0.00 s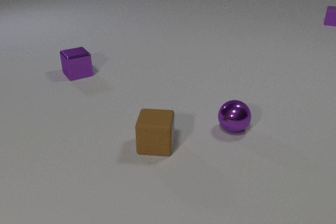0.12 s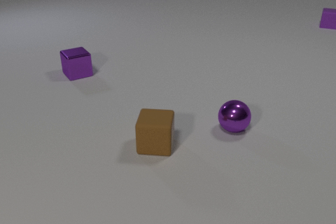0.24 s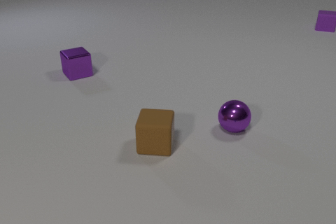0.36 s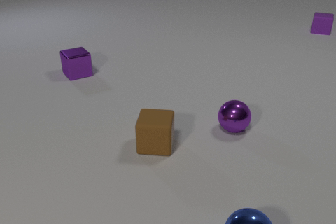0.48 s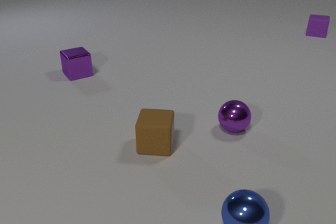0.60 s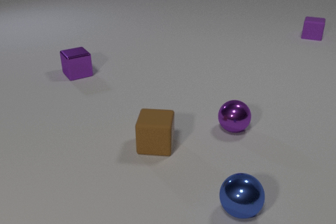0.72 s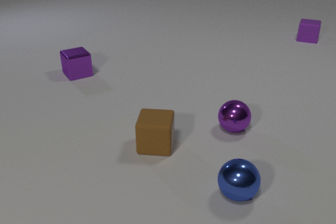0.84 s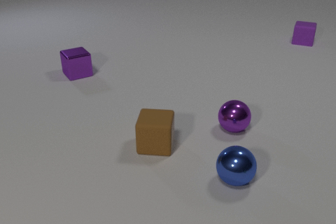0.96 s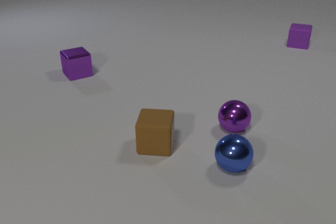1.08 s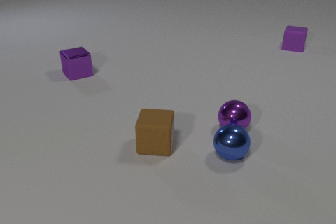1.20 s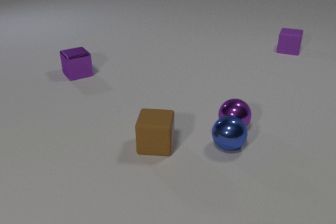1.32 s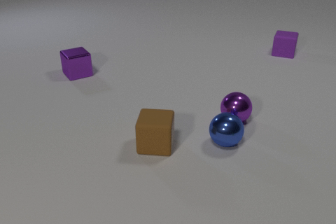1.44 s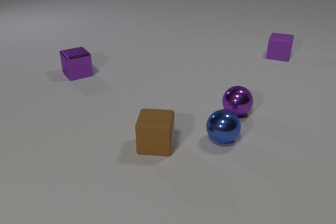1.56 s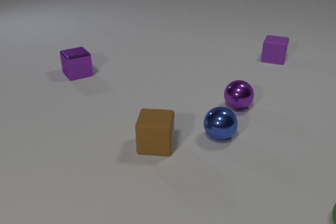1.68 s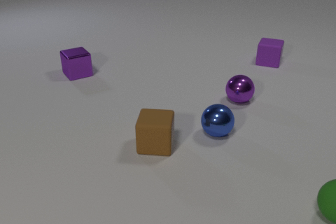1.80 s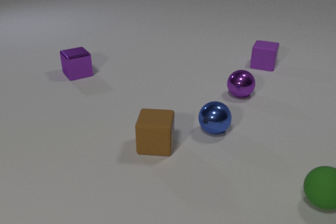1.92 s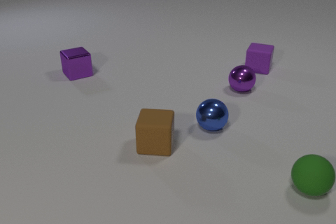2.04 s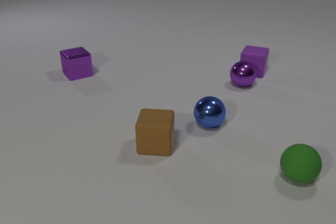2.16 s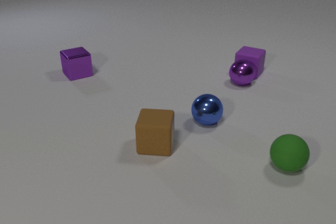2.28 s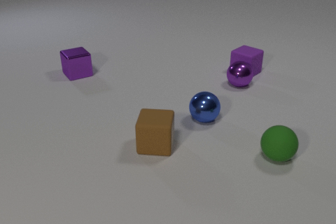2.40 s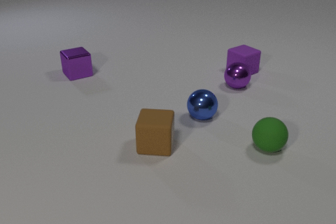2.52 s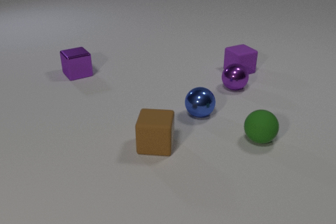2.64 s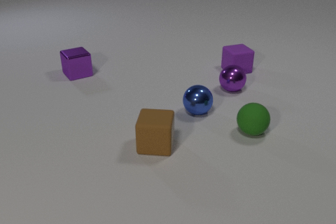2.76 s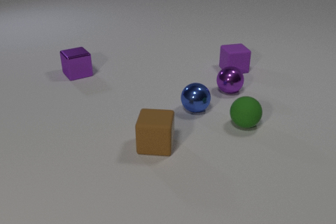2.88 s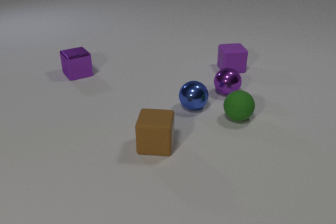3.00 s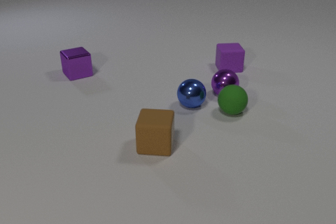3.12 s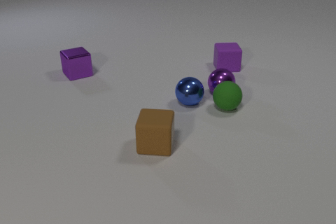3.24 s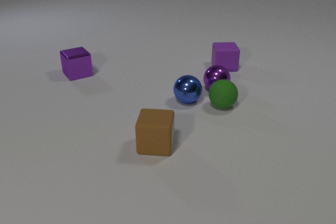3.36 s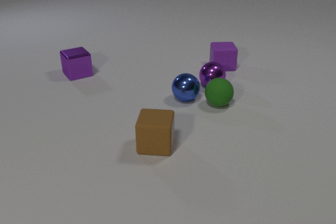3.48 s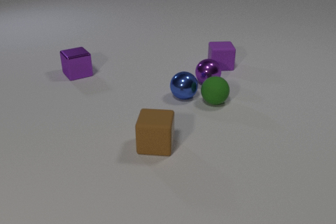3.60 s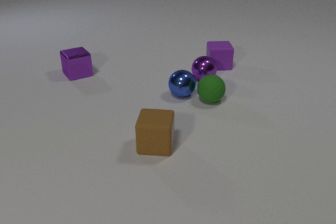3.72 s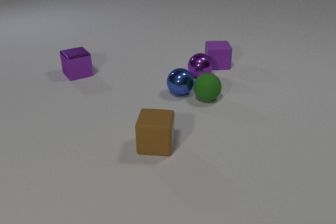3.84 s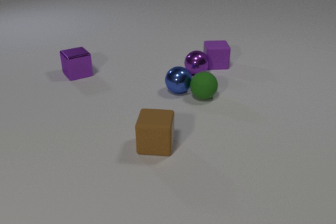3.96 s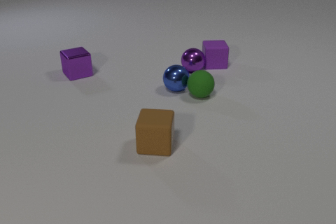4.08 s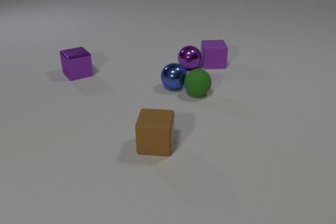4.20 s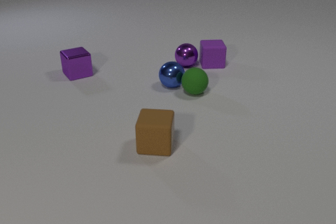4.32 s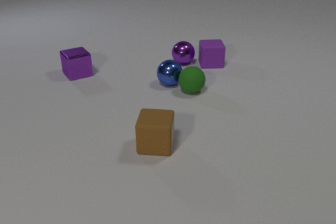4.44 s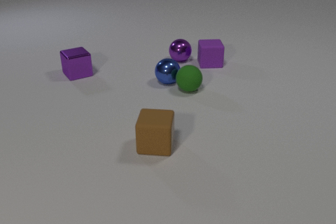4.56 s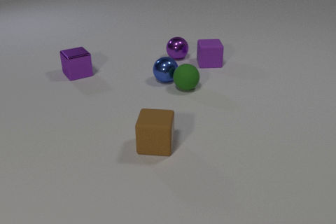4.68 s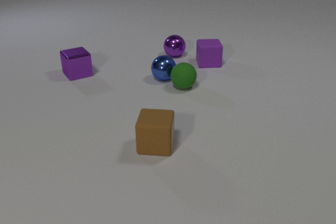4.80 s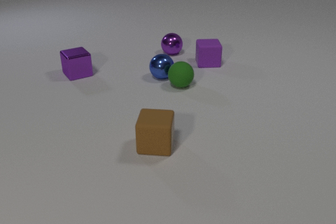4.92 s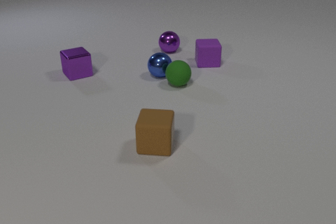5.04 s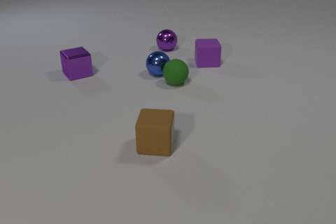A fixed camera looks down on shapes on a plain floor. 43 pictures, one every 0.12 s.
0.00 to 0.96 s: The blue metal sphere comes in at the bottom edge, rolls away from the camera. The purple rubber cube slides toward the camera.
0.96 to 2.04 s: The blue metal sphere rolls away from the camera. The purple metal sphere rolls away from the camera. The purple rubber cube slides toward the camera and to the left. The green rubber sphere comes in at the right edge, rolls away from the camera and to the left. The blue metal sphere and the purple metal sphere collide.
2.04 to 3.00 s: The blue metal sphere rolls away from the camera and to the left. The purple metal sphere rolls toward the camera and to the left. The purple rubber cube slides to the left, spins clockwise seen from above by about 60 degrees, its near face sliding to the left. The green rubber sphere rolls away from the camera and to the left. The purple metal sphere and the purple rubber cube collide.
3.00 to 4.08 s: The blue metal sphere rolls away from the camera and to the left. The purple metal sphere rolls away from the camera and to the left. The purple rubber cube slides to the left and away from the camera. The green rubber sphere rolls to the left and away from the camera. The purple metal sphere and the green rubber sphere collide. The blue metal sphere and the green rubber sphere collide.
4.08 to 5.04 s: The blue metal sphere rolls away from the camera and to the left. The purple metal sphere rolls away from the camera and to the left. The purple rubber cube slides to the left. The green rubber sphere rolls away from the camera and to the left.
Are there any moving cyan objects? no.
How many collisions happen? 4.
What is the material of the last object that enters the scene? rubber.
